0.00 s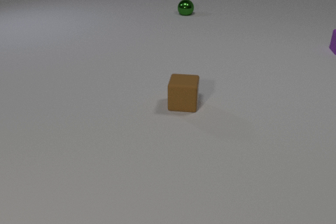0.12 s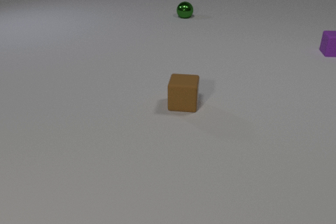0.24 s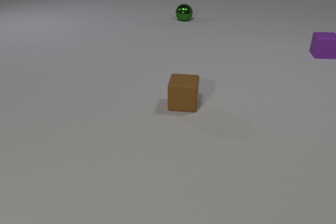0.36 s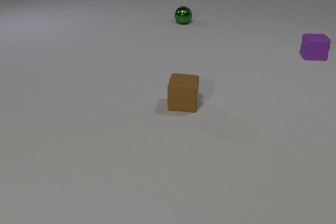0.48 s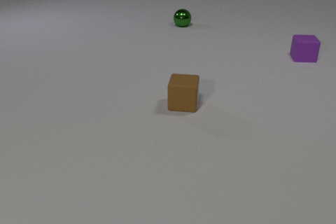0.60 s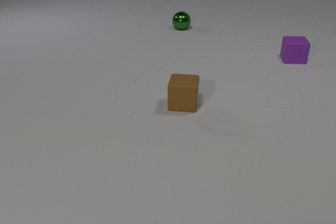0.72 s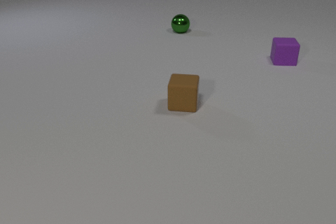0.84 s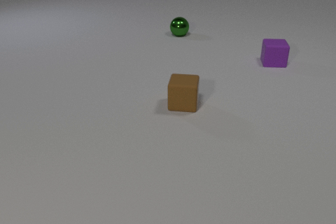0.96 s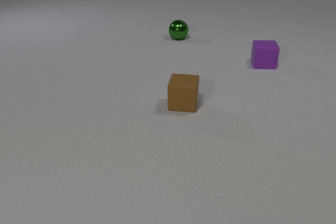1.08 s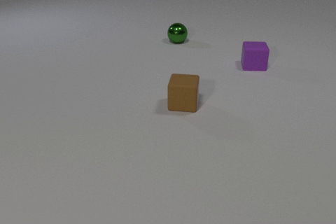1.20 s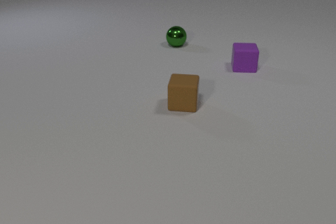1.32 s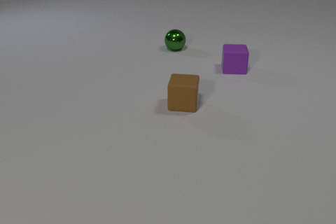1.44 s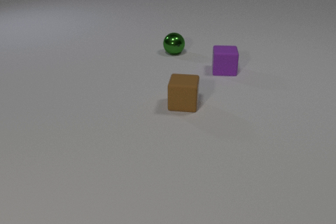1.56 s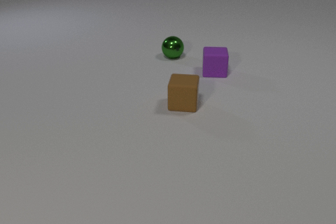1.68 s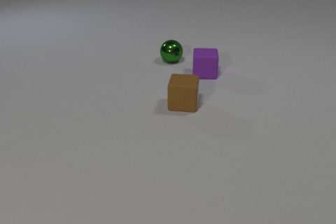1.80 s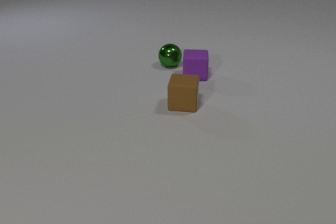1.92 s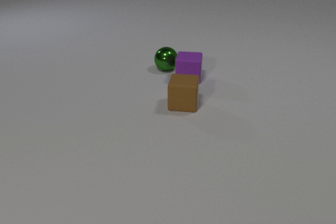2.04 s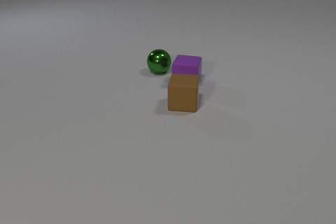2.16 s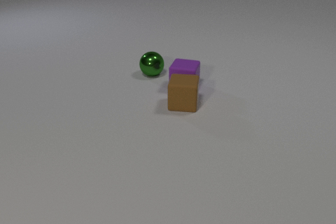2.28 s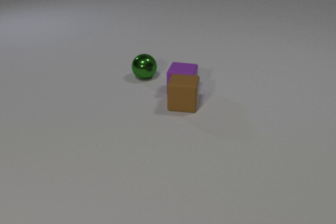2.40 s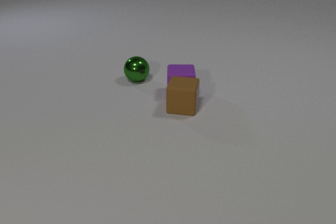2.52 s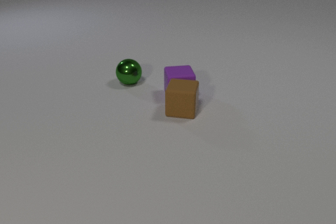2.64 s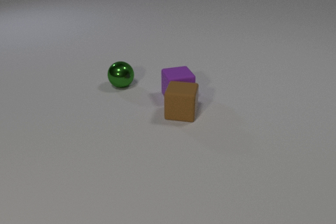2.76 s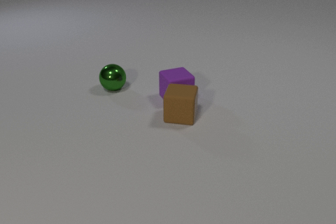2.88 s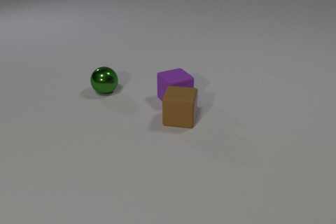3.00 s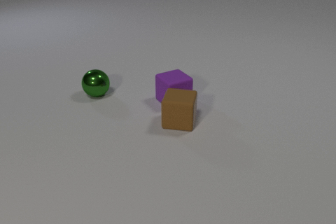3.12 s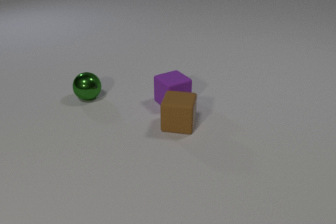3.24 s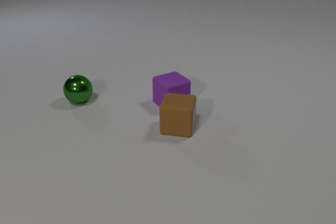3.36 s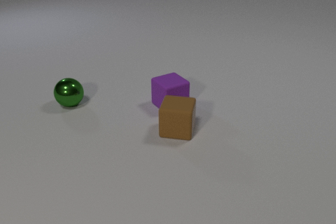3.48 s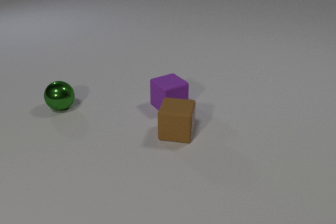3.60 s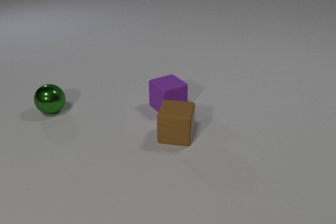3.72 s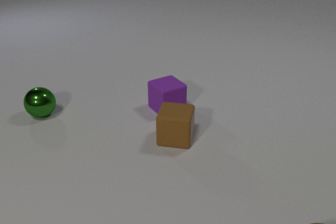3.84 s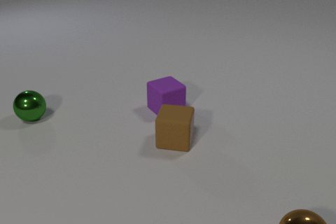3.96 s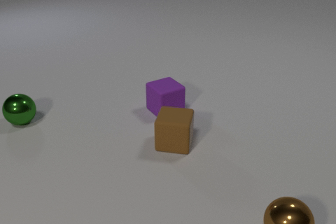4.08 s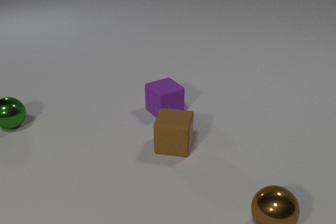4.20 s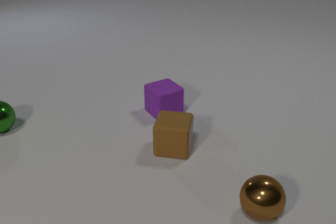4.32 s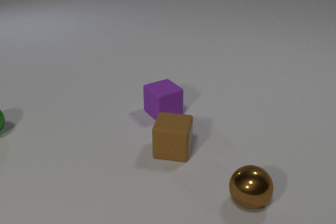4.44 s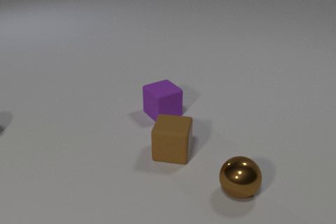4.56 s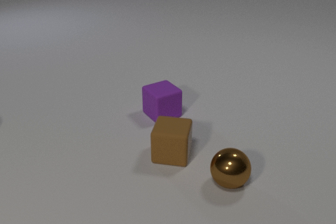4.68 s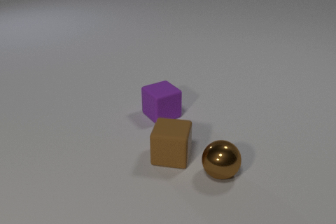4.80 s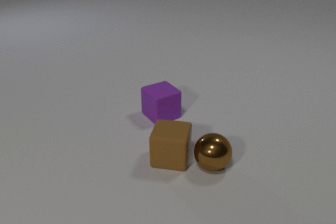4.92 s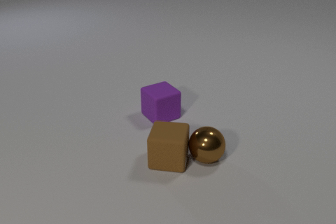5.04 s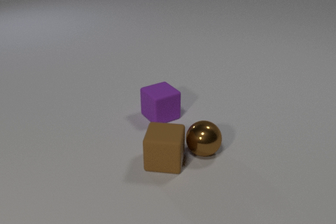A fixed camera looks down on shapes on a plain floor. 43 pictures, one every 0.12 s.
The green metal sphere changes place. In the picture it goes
toward the camera.
The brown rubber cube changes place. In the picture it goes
toward the camera.
0.00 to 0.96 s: The purple rubber cube slides to the left and toward the camera. The green metal sphere rolls toward the camera.
0.96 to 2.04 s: The purple rubber cube slides to the left and toward the camera. The green metal sphere rolls toward the camera. The purple rubber cube and the green metal sphere collide.
2.04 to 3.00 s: The purple rubber cube slides toward the camera, spins counterclockwise seen from above by about 45 degrees, its near face sliding to the right. The green metal sphere rolls to the left and toward the camera. The brown rubber cube slides toward the camera. The purple rubber cube and the brown rubber cube collide.
3.00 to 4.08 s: The purple rubber cube slides toward the camera and to the left. The green metal sphere rolls to the left and toward the camera. The brown rubber cube slides toward the camera. The brown metal sphere comes in at the bottom edge, rolls to the left and away from the camera.
4.08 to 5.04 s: The purple rubber cube slides toward the camera. The green metal sphere rolls to the left, leaves at the left edge. The brown rubber cube slides toward the camera. The brown metal sphere rolls away from the camera and to the left. The brown rubber cube and the brown metal sphere collide.
Are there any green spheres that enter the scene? no.
How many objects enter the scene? 1.
What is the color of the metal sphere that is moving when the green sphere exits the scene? brown.
